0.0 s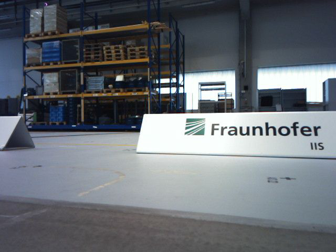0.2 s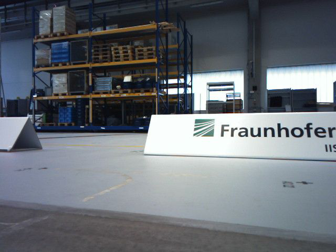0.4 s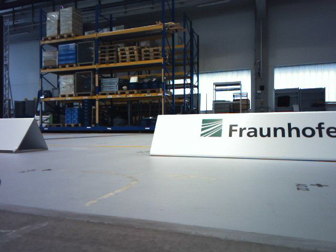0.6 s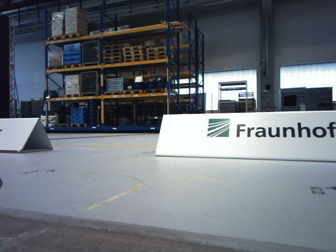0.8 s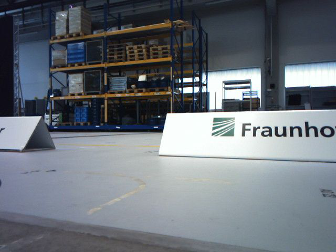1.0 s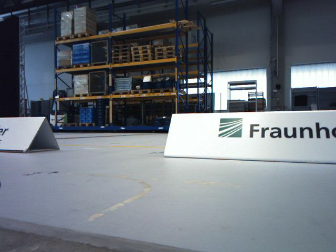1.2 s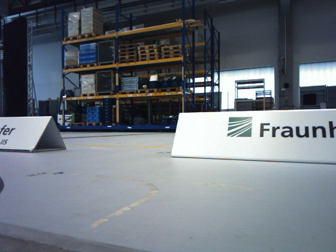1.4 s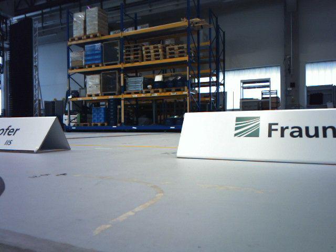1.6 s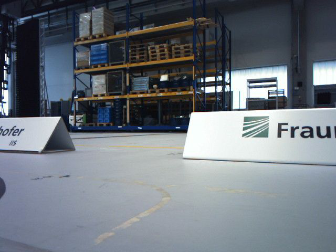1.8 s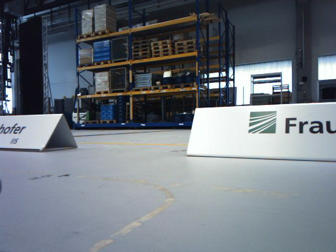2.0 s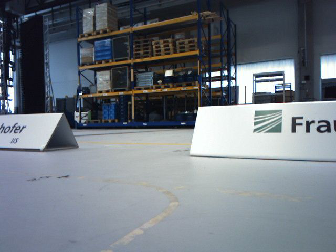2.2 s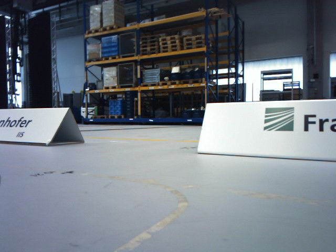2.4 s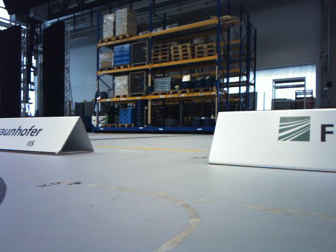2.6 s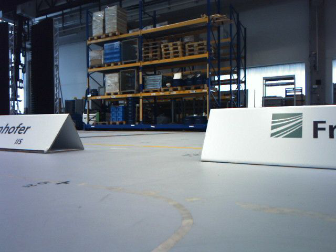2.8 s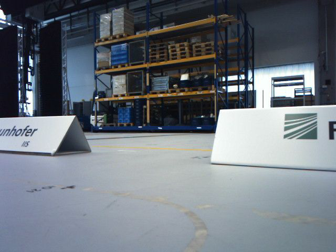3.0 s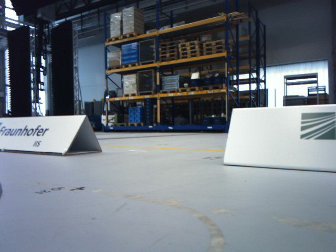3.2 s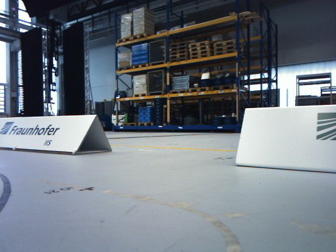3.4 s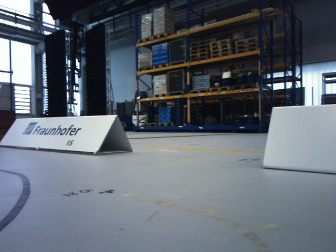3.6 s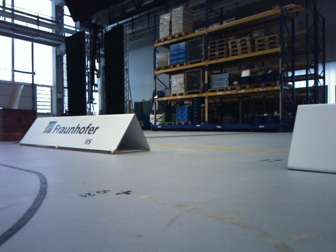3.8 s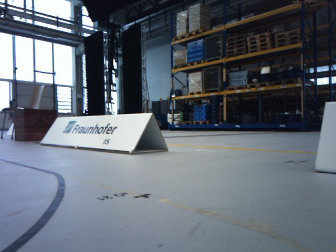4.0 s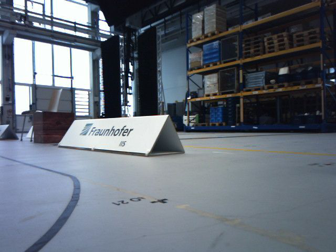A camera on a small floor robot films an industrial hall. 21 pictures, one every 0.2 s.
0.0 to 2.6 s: The camera pans to its left, which is counterclockwise from overhead, by about 10 degrees. It travels forward, about 0.5 m, so what stands in front looms larger.
2.6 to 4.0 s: The scene slides to the right, as the camera pans about 20 degrees to its left. It travels forward, about 0.3 m, so what stands in front looms larger.
The film runs forward here.
